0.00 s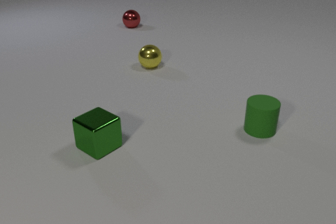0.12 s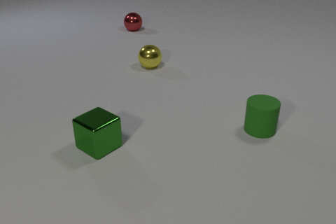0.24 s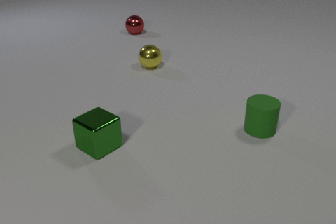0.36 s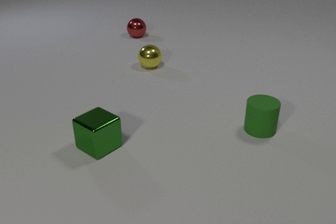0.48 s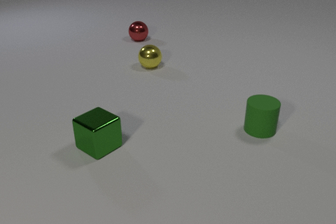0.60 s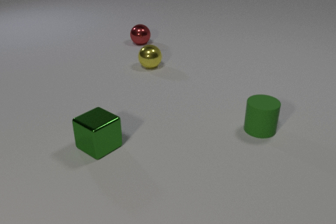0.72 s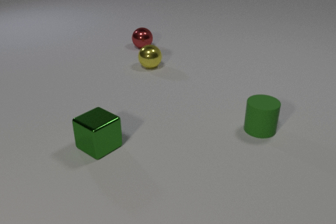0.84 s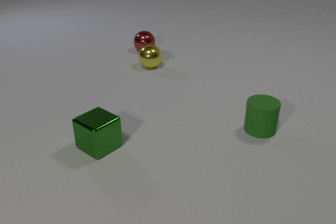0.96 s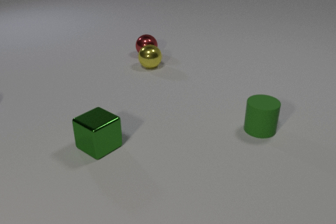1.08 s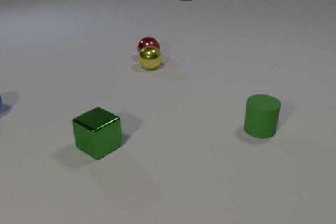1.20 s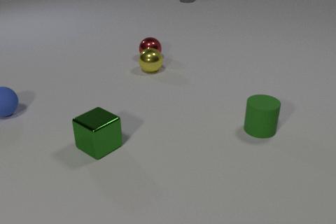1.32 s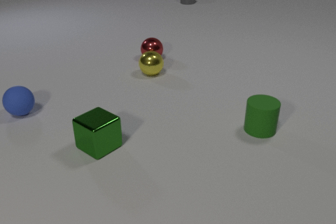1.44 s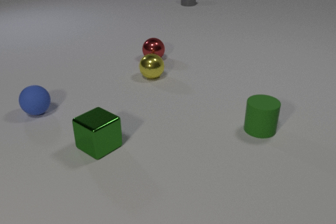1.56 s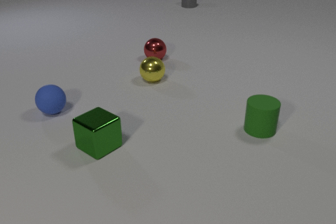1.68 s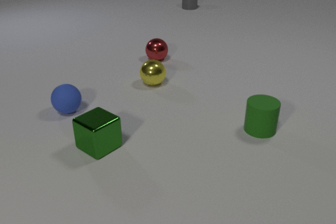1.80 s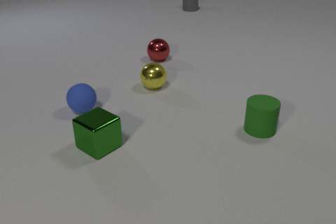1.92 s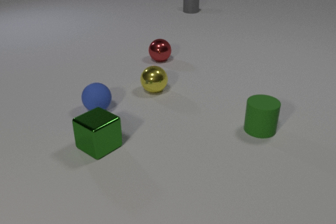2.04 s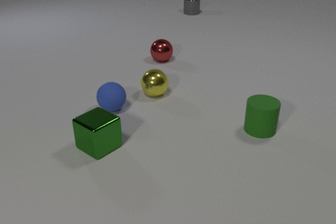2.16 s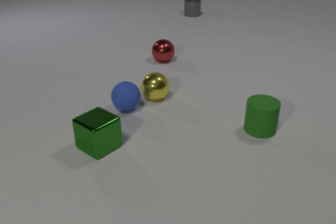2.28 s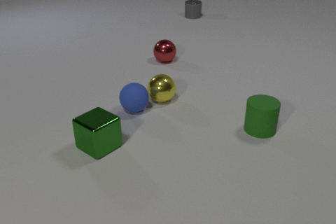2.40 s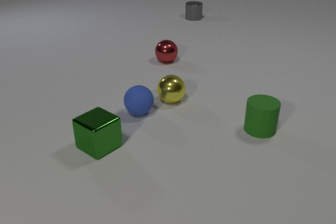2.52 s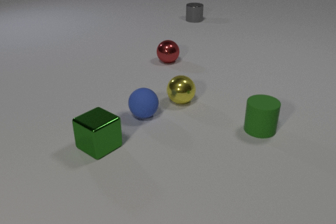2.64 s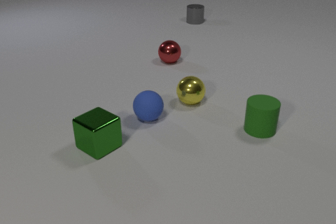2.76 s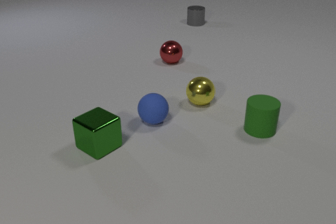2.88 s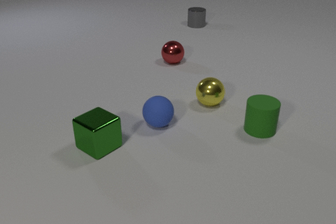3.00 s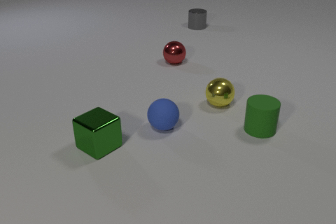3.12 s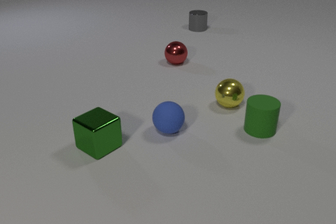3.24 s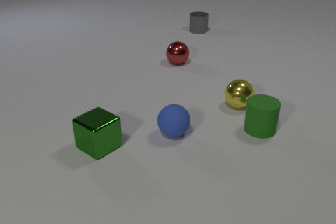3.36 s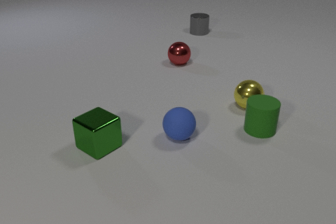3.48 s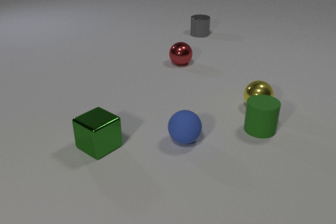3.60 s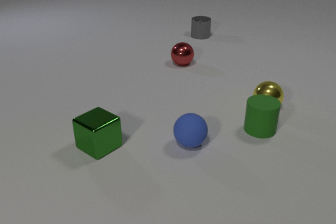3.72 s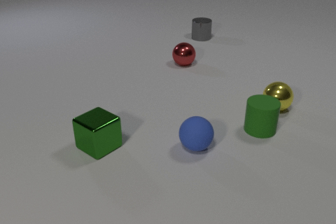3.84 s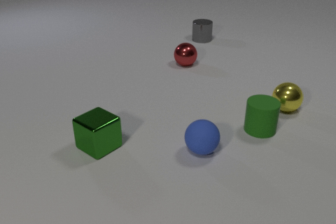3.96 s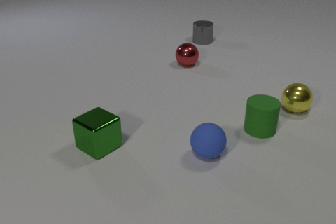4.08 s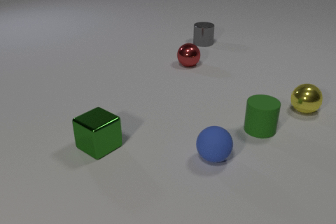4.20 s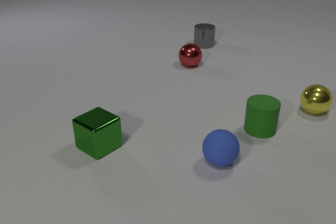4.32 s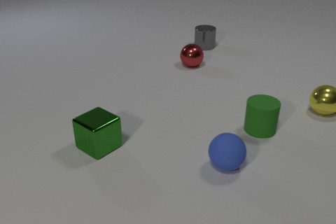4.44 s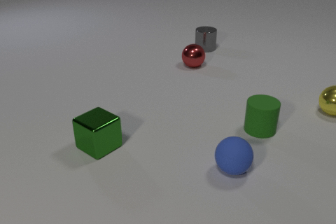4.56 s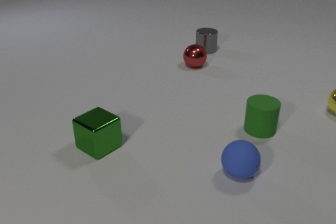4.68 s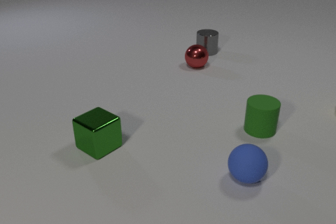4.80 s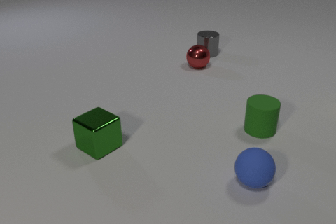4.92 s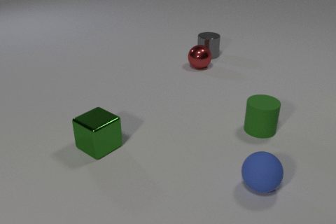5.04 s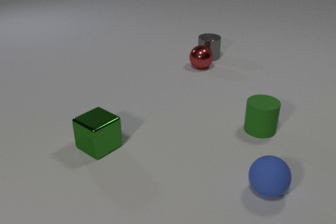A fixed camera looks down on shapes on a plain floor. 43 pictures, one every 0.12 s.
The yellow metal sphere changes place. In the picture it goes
to the right.
The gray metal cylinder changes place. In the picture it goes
toward the camera.
0.00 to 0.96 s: The red metal sphere rolls toward the camera. The gray metal cylinder comes in at the top edge, slides toward the camera.
0.96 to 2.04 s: The red metal sphere rolls to the right and toward the camera. The yellow metal sphere rolls toward the camera. The gray metal cylinder slides toward the camera. The blue rubber sphere comes in at the left edge, rolls to the right. The red metal sphere and the yellow metal sphere collide.
2.04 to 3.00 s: The red metal sphere rolls to the right and toward the camera. The yellow metal sphere rolls to the right. The gray metal cylinder slides toward the camera. The blue rubber sphere rolls to the right and toward the camera. The yellow metal sphere and the blue rubber sphere collide.
3.00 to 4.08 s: The red metal sphere rolls to the right and toward the camera. The yellow metal sphere rolls to the right. The gray metal cylinder slides toward the camera. The blue rubber sphere rolls toward the camera and to the right.
4.08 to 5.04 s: The red metal sphere rolls to the right. The yellow metal sphere rolls to the right, leaves at the right edge. The gray metal cylinder slides toward the camera. The blue rubber sphere rolls to the right and toward the camera.
What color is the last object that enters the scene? blue.
How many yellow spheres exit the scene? 1.
Are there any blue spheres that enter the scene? yes.
